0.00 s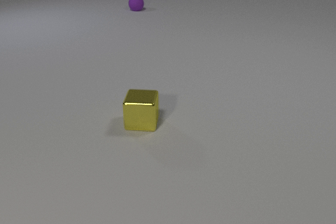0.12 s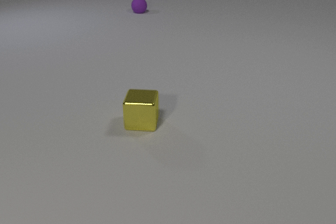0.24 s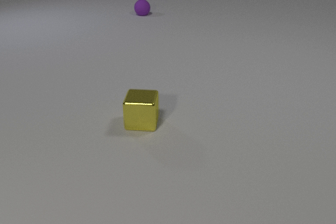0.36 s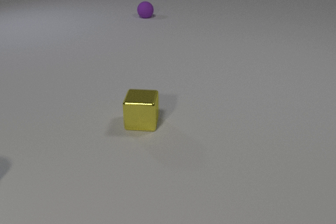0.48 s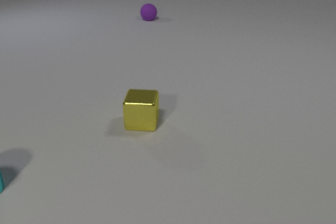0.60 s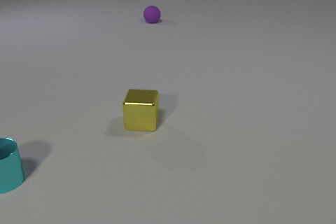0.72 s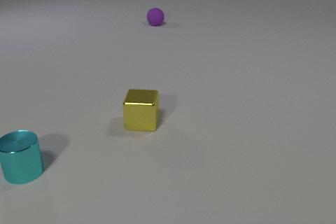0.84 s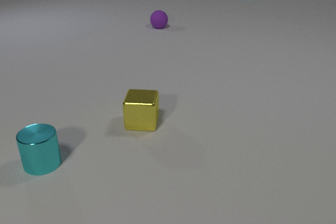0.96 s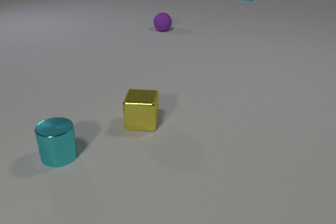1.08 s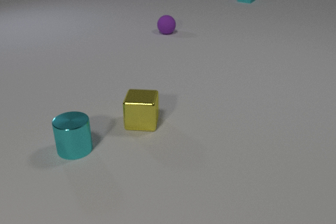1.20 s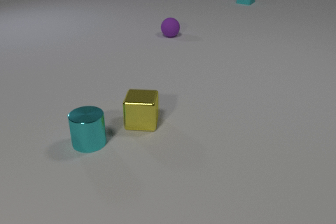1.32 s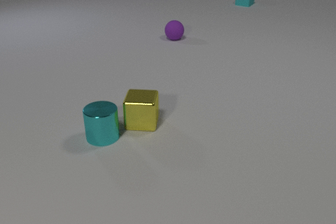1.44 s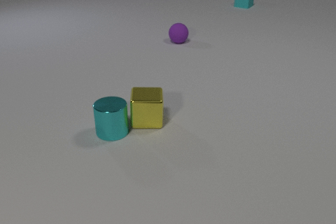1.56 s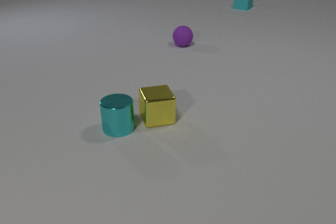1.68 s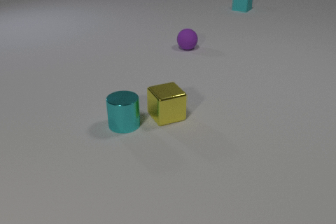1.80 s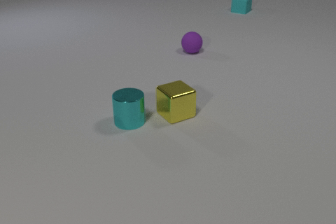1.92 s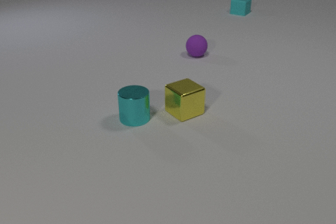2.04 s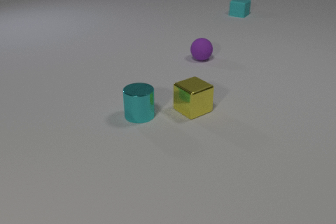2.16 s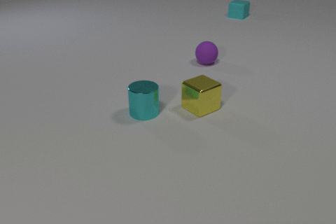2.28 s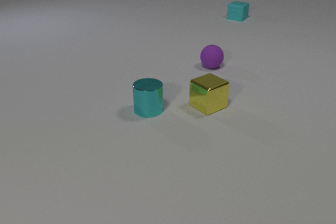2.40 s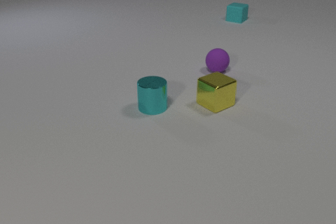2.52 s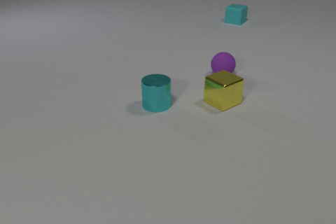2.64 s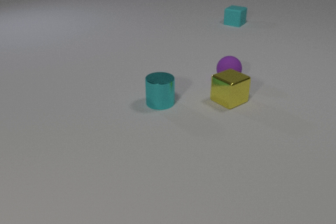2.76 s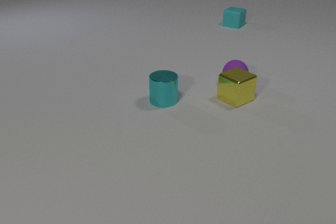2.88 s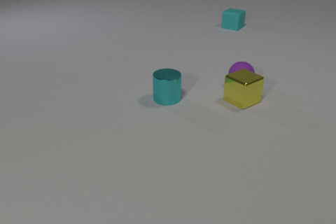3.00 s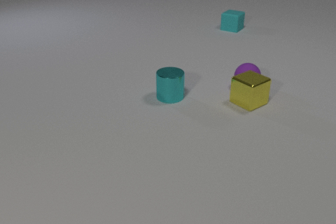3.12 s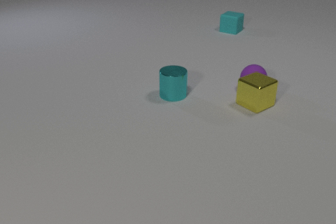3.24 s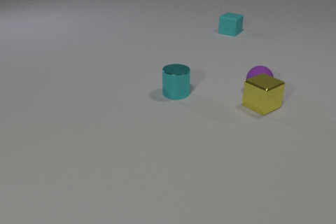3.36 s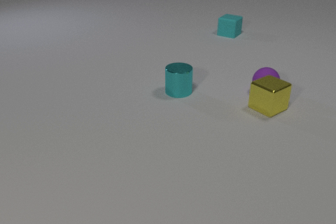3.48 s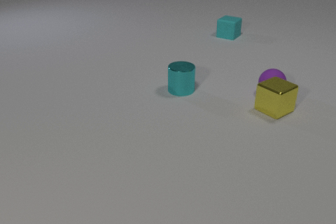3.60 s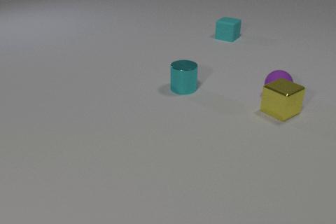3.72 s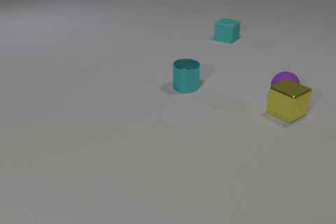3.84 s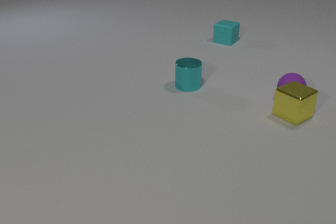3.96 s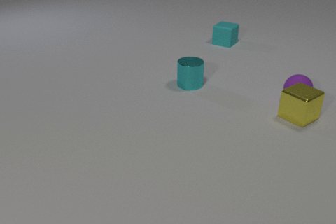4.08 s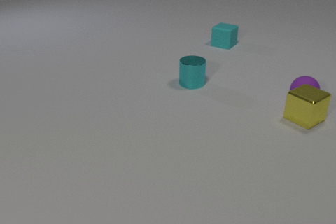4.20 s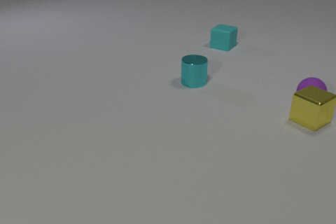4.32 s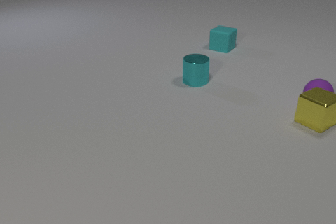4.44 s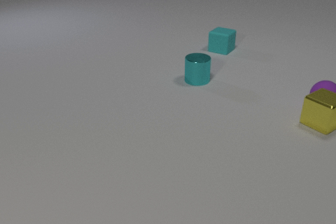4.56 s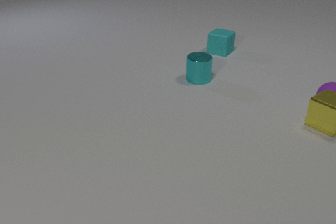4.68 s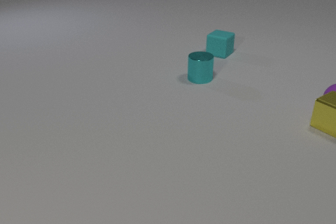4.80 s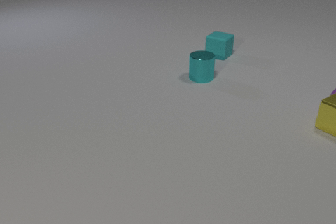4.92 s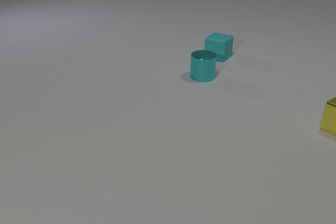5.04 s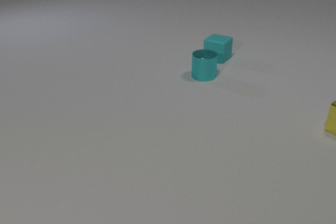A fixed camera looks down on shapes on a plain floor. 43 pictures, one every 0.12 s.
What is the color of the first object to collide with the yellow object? cyan.
How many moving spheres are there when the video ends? 0.
How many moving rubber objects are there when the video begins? 1.
0.00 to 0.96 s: The cyan metal cylinder comes in at the left edge, slides to the right. The cyan rubber cube comes in at the top edge, slides toward the camera. The purple rubber sphere rolls toward the camera.
0.96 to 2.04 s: The cyan metal cylinder slides to the right and away from the camera. The yellow metal cube slides to the right and away from the camera, spins counterclockwise seen from above by about 45 degrees, its near face sliding to the right. The cyan rubber cube slides toward the camera. The purple rubber sphere rolls toward the camera and to the right. The cyan metal cylinder and the yellow metal cube collide.
2.04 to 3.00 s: The cyan metal cylinder slides away from the camera and to the right. The yellow metal cube slides to the right and away from the camera. The cyan rubber cube slides toward the camera. The purple rubber sphere rolls toward the camera and to the right. The yellow metal cube and the purple rubber sphere collide.
3.00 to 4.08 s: The cyan metal cylinder slides away from the camera and to the right. The yellow metal cube slides to the right. The cyan rubber cube slides toward the camera. The purple rubber sphere rolls to the right.
4.08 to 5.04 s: The cyan metal cylinder slides away from the camera and to the right. The yellow metal cube slides to the right. The cyan rubber cube slides toward the camera. The purple rubber sphere rolls to the right, leaves at the right edge.
